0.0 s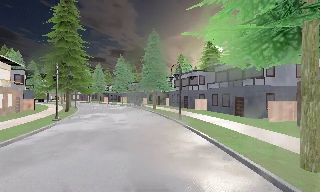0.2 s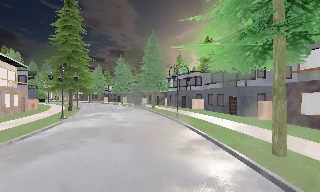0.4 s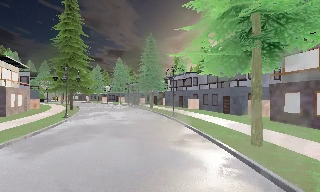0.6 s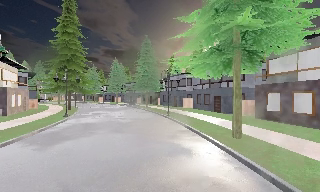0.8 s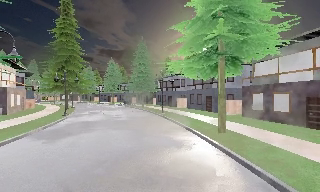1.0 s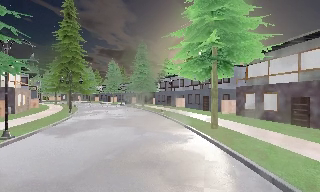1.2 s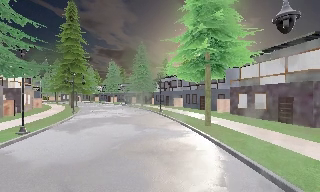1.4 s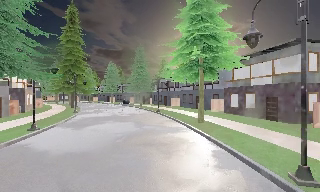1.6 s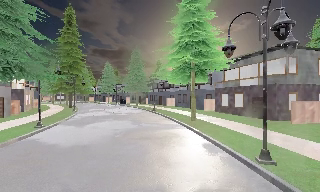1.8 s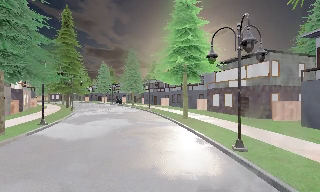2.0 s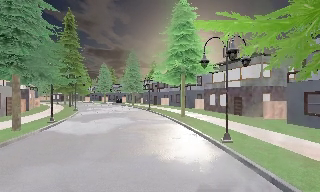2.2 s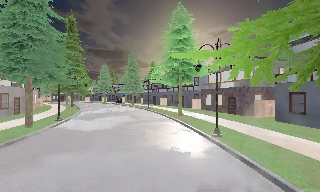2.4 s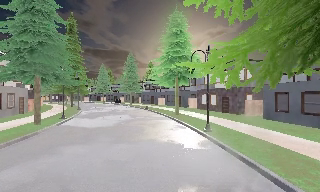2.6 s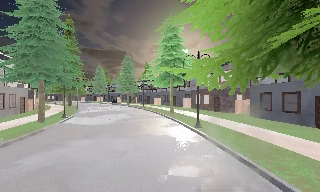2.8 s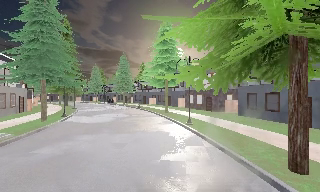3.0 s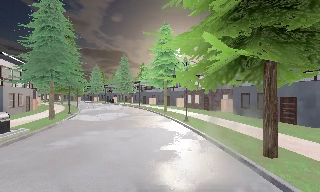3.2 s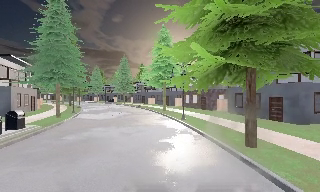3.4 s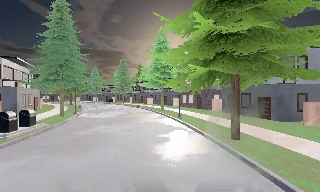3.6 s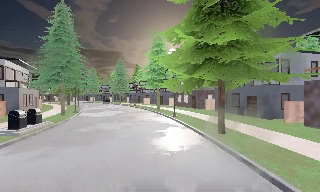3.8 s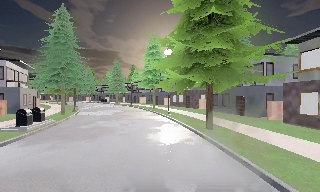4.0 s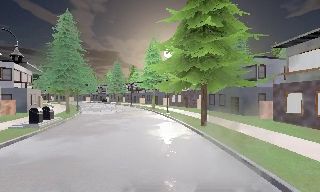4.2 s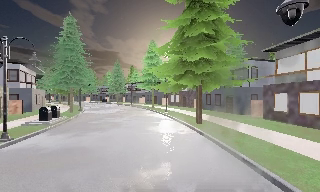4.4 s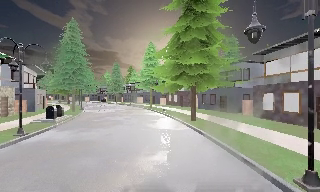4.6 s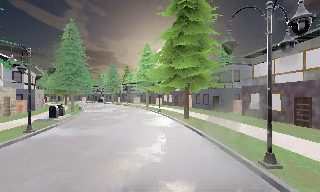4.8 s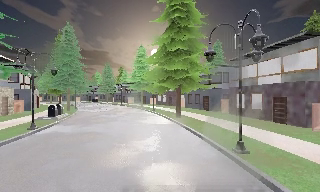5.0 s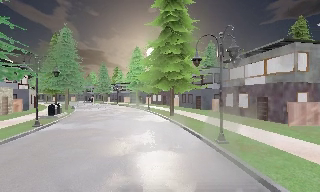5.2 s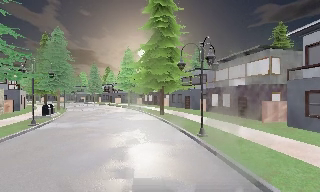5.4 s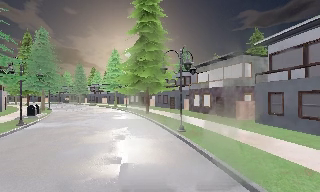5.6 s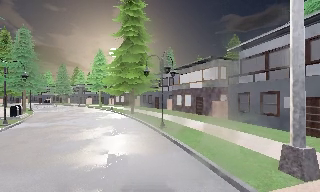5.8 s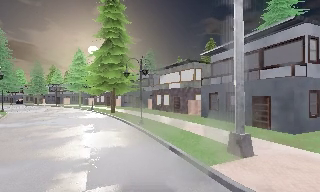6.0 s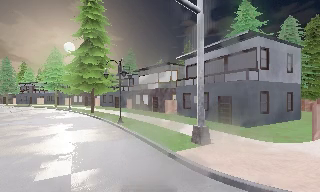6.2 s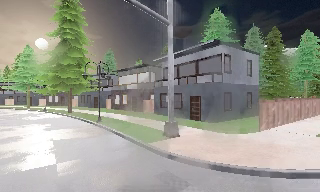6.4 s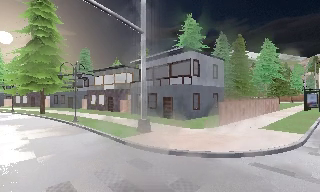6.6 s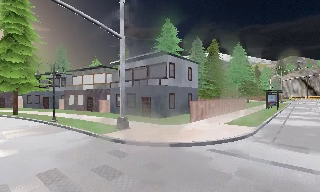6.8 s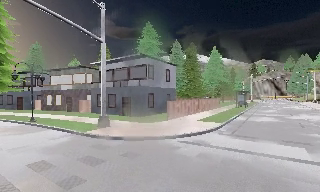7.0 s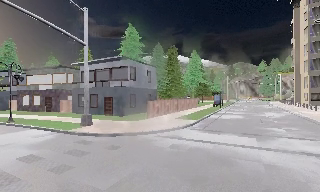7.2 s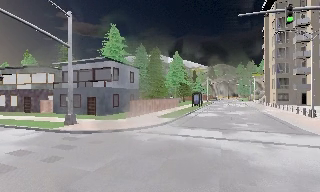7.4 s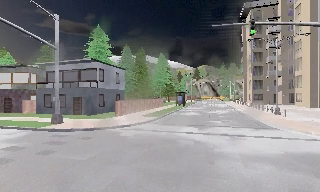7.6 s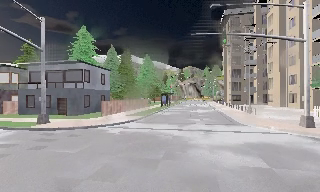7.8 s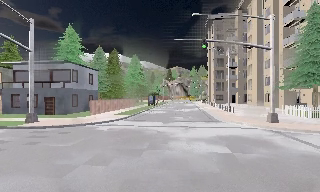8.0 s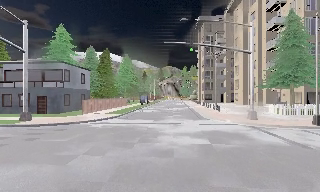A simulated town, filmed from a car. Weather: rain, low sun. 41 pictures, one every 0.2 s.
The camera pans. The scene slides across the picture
to the left.
The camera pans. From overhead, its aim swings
clockwise.
0.0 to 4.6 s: The camera pans to its right, which is clockwise from overhead, by about 20 degrees. It travels backward, about 25 m, so what stands in front gets smaller.
4.6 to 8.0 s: The scene slides to the left, as the camera pans about 85 degrees to its right. It travels backward, about 18 m.
The film runs backward here.
